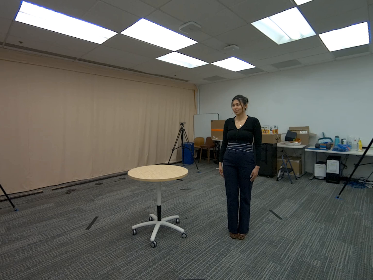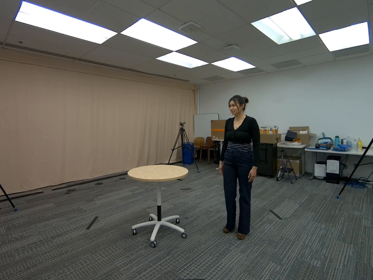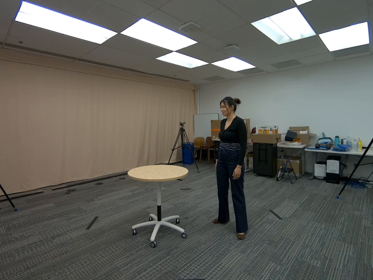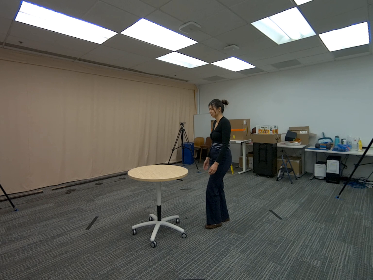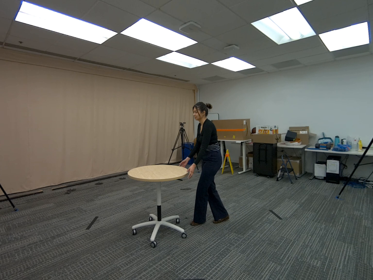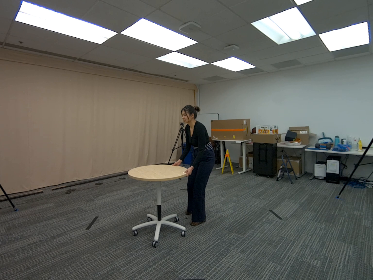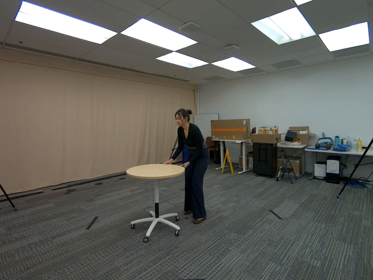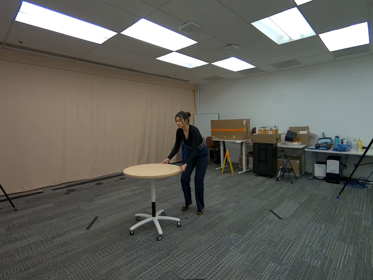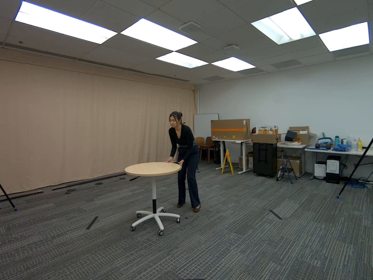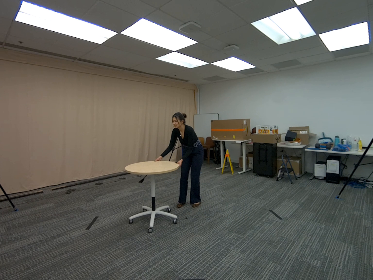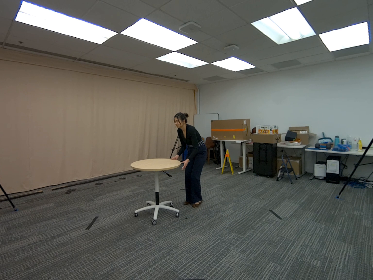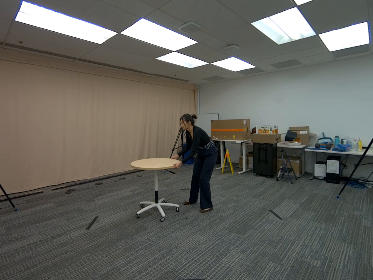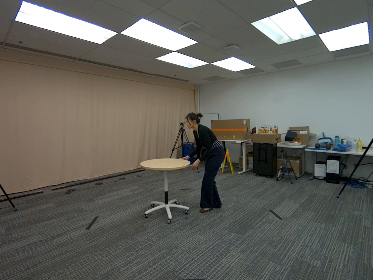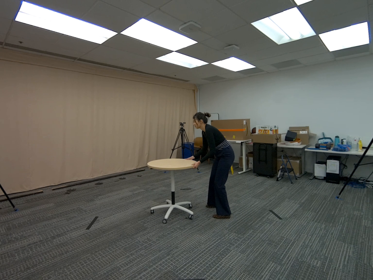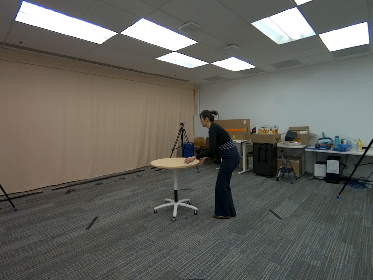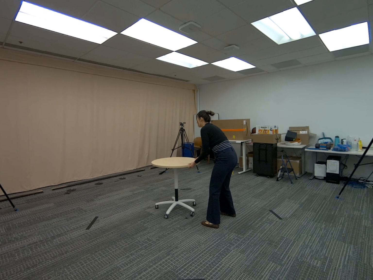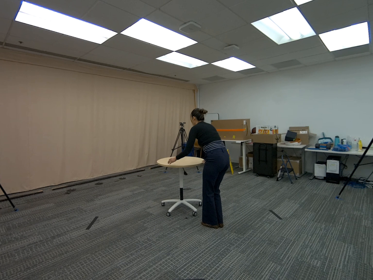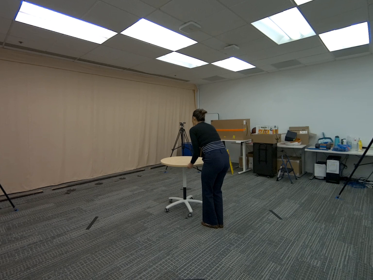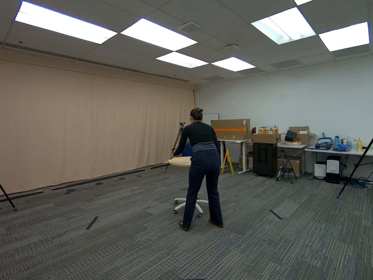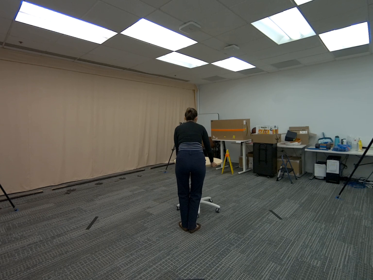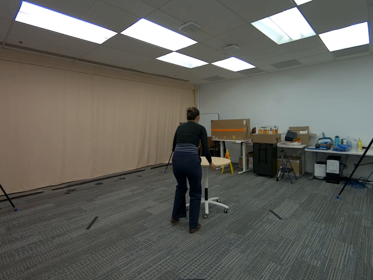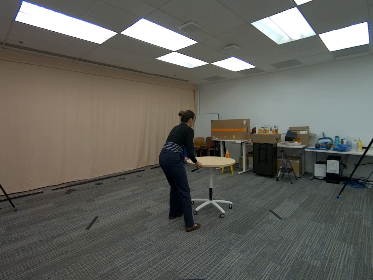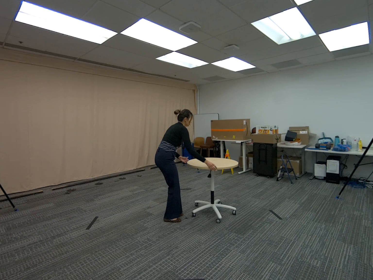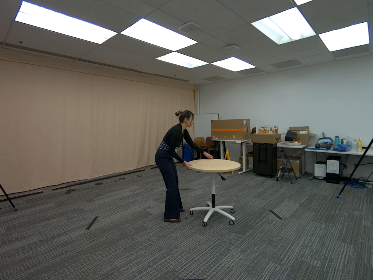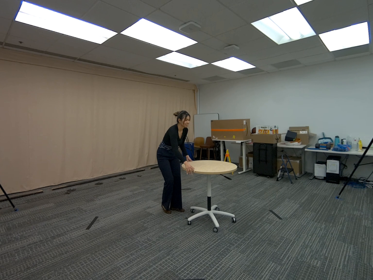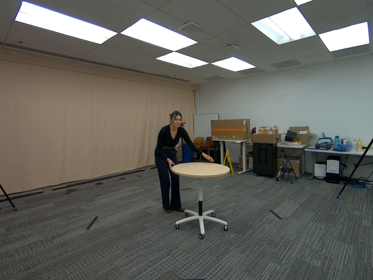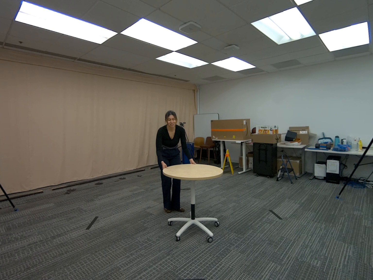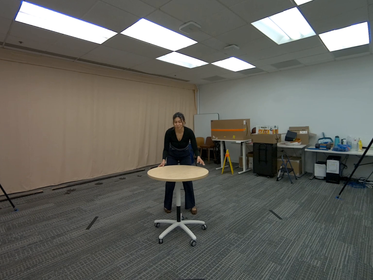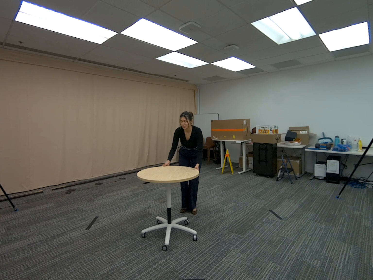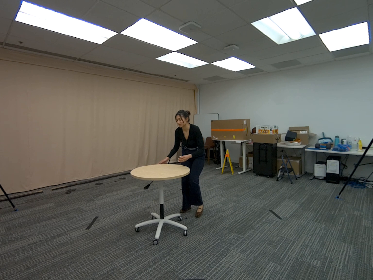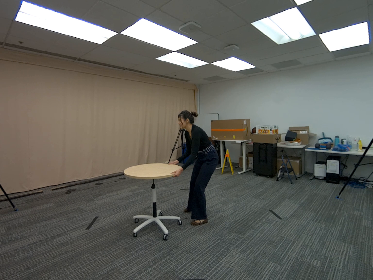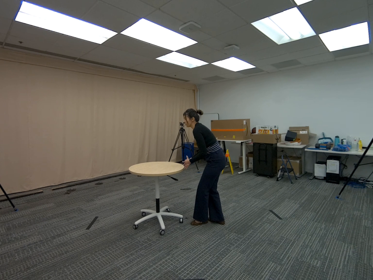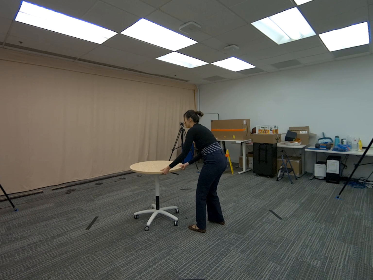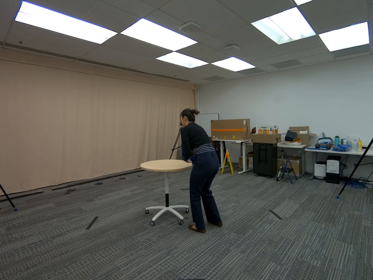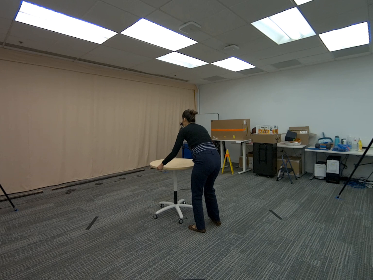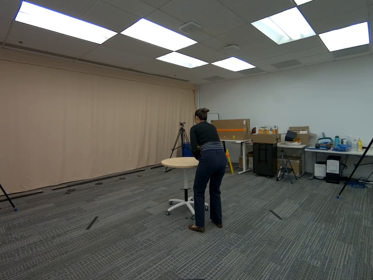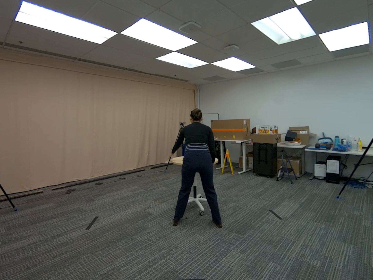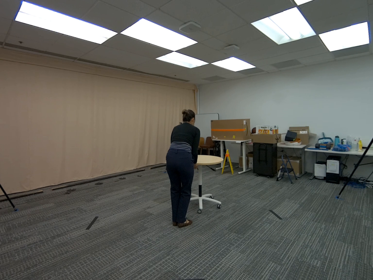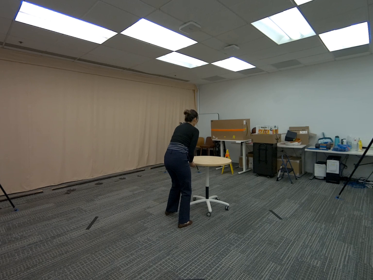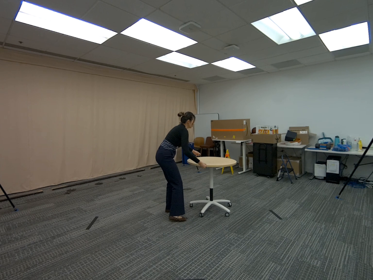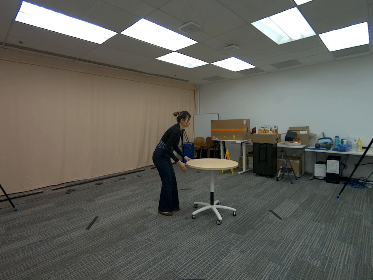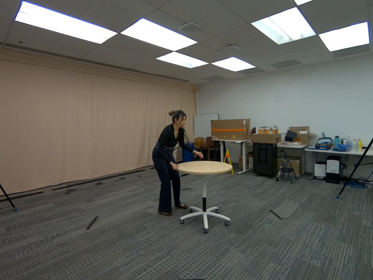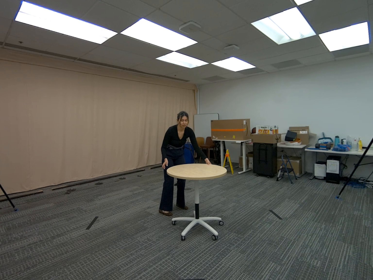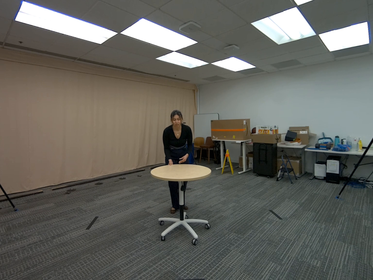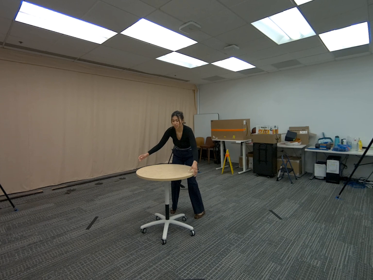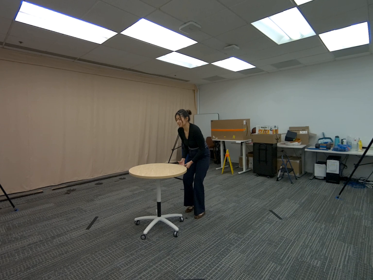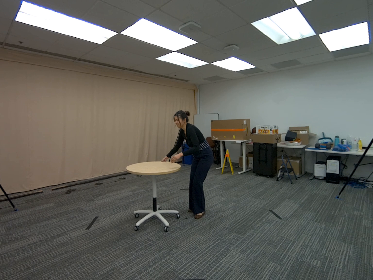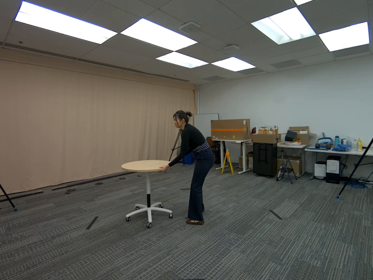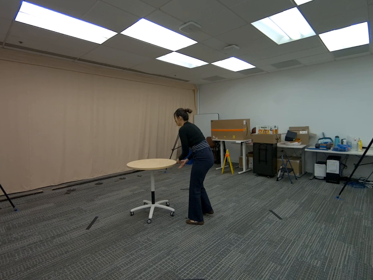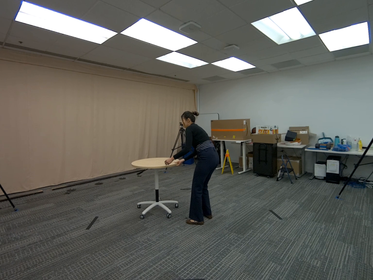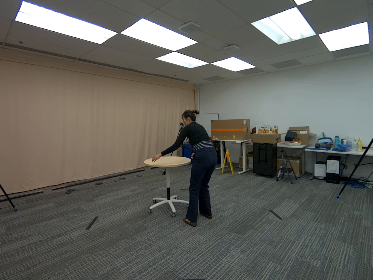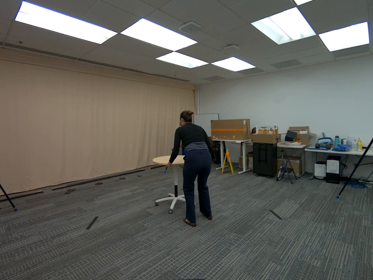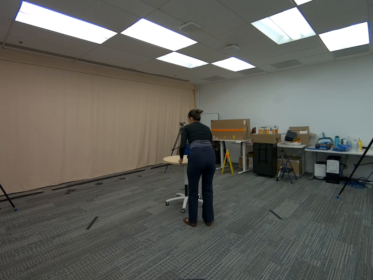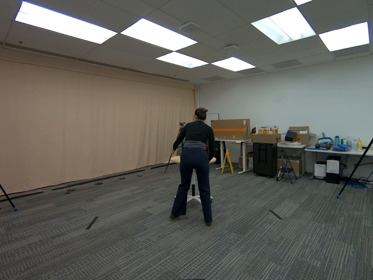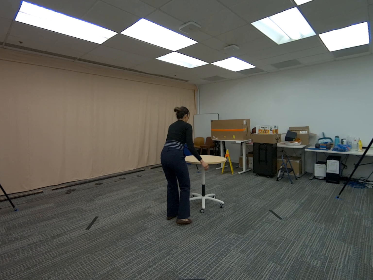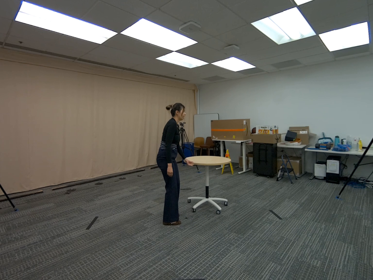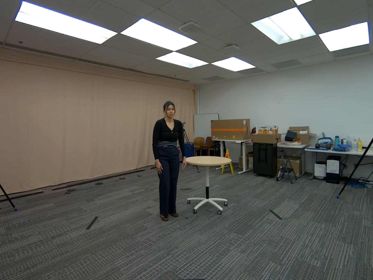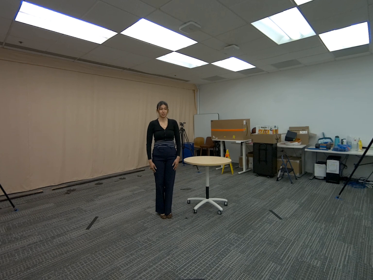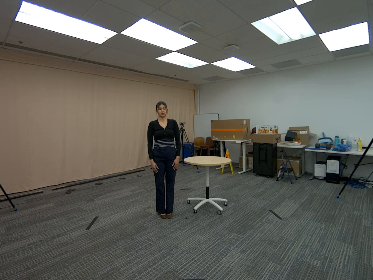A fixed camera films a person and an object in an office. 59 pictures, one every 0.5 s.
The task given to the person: Walk to the round table, grab the table with both hands, and spin the table around the bounding area.
